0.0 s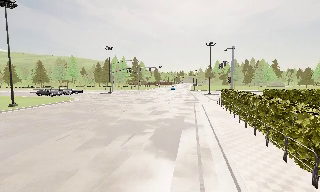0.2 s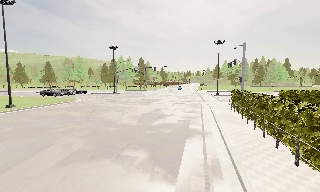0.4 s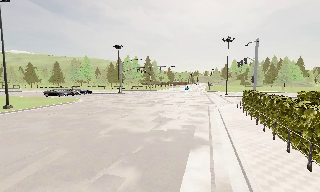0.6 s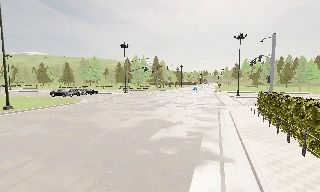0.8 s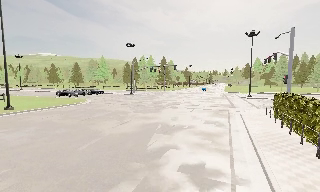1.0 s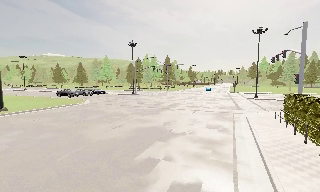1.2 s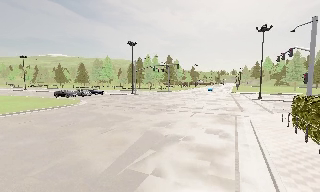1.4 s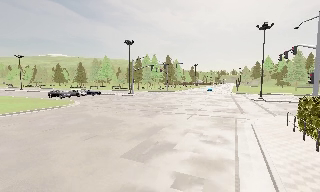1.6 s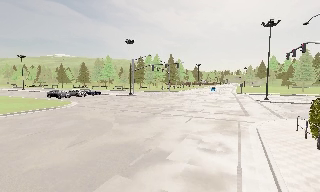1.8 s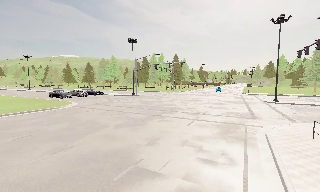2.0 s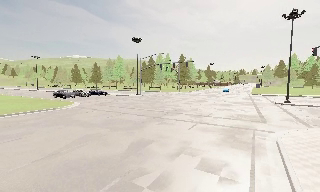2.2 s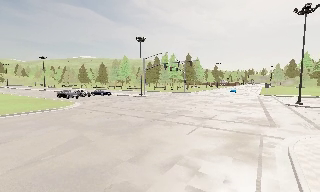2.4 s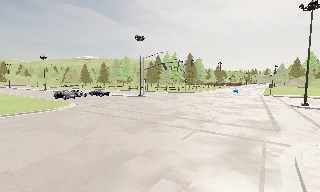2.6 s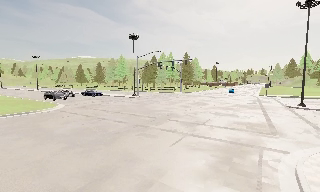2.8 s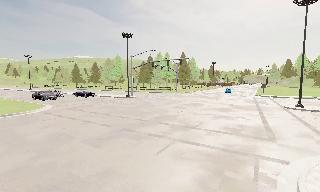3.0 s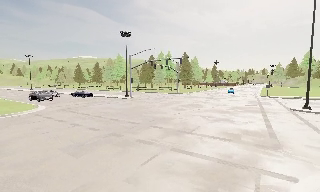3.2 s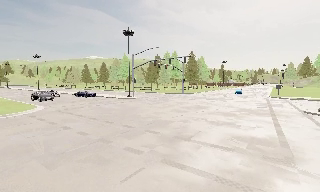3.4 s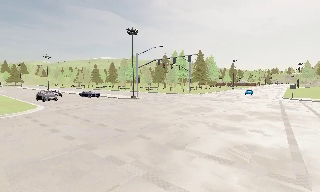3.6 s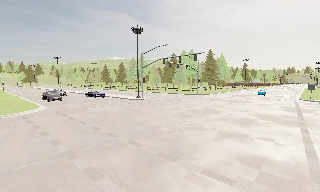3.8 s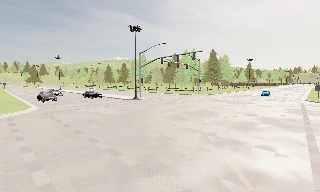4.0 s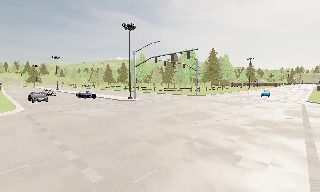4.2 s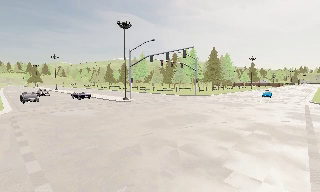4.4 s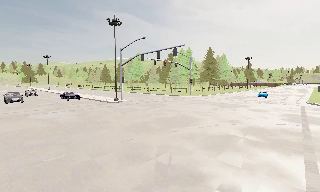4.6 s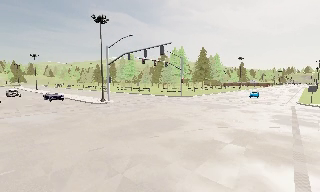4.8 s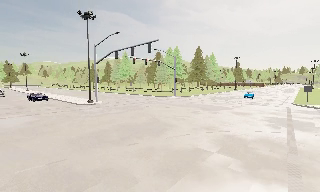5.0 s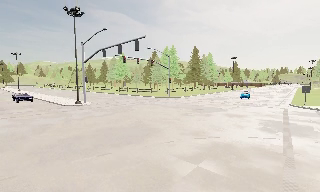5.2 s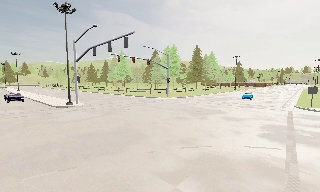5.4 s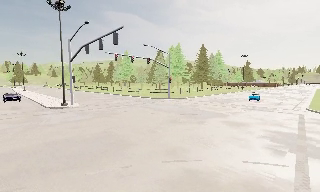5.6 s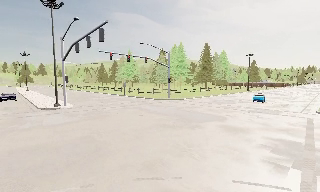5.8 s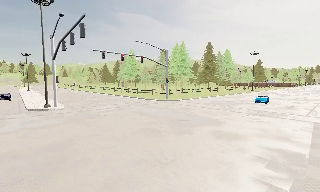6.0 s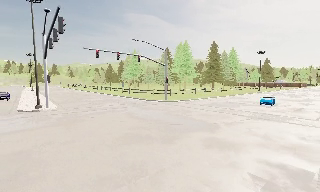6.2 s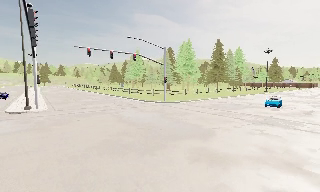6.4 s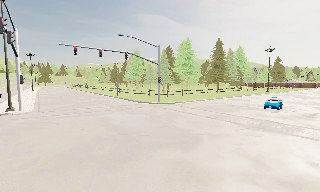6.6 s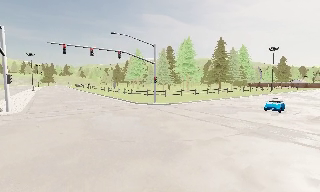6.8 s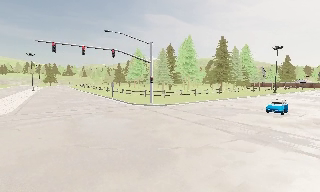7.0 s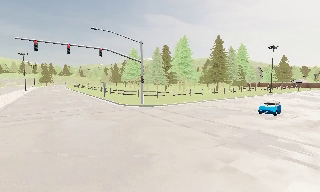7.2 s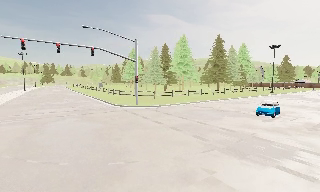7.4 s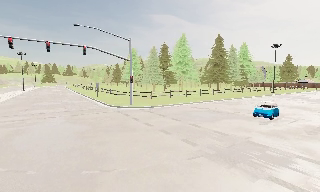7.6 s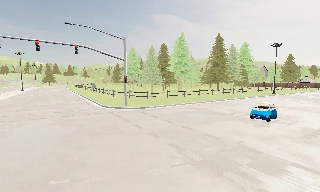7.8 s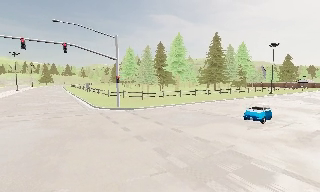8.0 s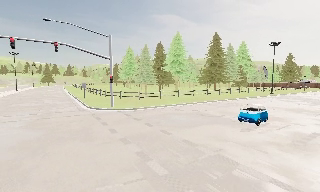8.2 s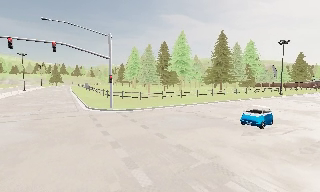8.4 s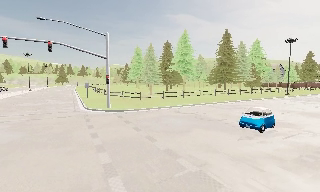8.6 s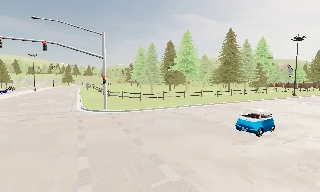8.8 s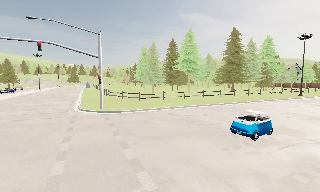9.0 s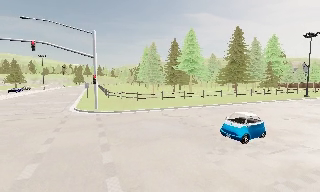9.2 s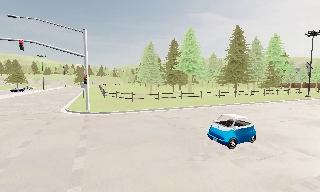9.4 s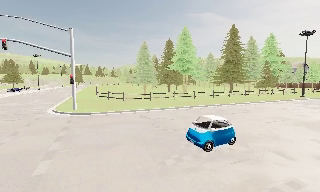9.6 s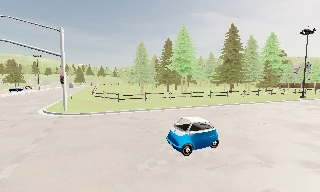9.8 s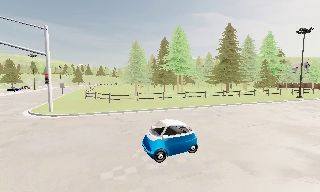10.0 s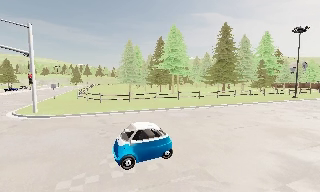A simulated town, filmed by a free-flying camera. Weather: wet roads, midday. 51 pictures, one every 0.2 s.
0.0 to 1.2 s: The camera pans to its left, which is counterclockwise from overhead, by about 15 degrees. It travels forward, about 8 m, so what stands in front looms larger.
1.2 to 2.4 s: The camera travels forward and to its right, about 6 m, so what stands in front looms larger.
2.4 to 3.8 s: The camera pans to its left, which is counterclockwise from overhead, by about 10 degrees. It travels forward and to its right, about 8 m, so what stands in front looms larger.
3.8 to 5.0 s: The camera travels forward and to its right, about 8 m, so what stands in front looms larger.
5.0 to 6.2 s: The camera pans to its left, which is counterclockwise from overhead, by about 10 degrees. It travels forward and to its right, about 10 m, so what stands in front looms larger.
6.2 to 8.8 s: The camera pans to its left, which is counterclockwise from overhead, by about 15 degrees. It travels to its right and forward, about 14 m, so close, fixed things drift to the left.
8.8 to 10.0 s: The camera travels to its right, about 7 m, so close, fixed things drift to the left.
The film runs backward here.
